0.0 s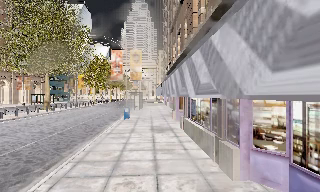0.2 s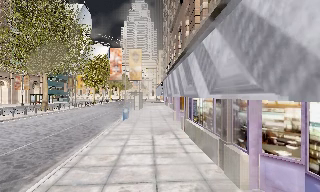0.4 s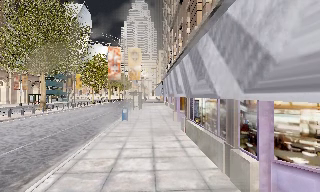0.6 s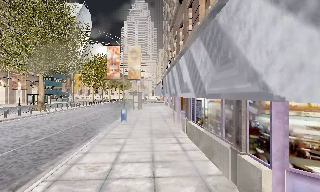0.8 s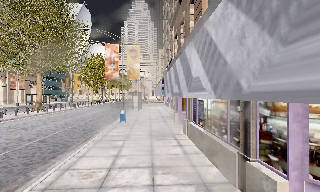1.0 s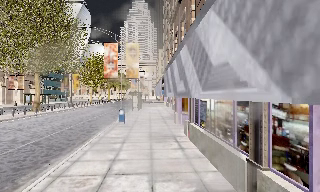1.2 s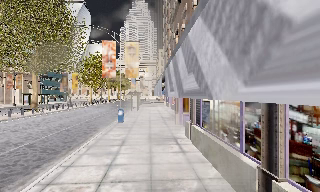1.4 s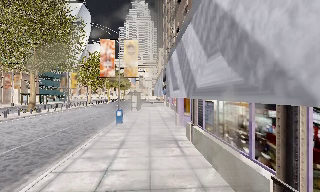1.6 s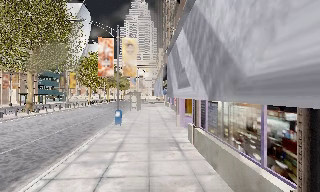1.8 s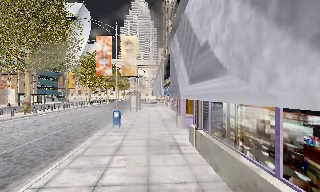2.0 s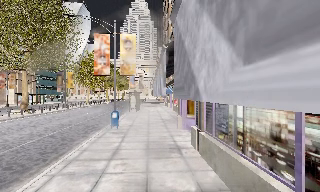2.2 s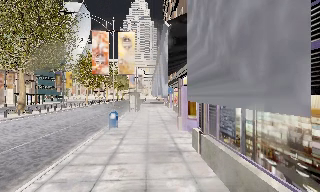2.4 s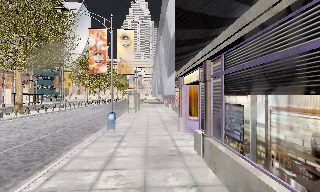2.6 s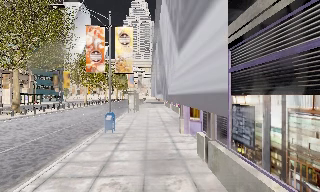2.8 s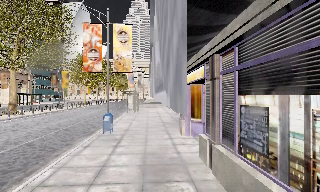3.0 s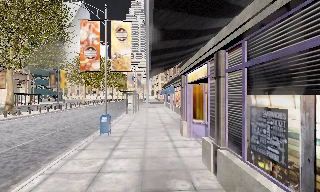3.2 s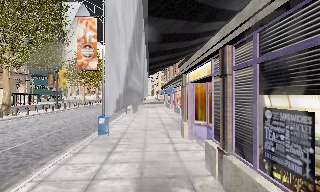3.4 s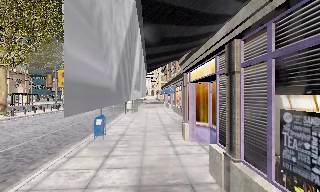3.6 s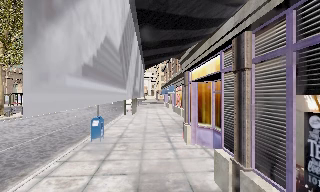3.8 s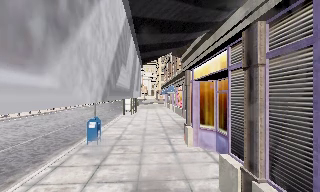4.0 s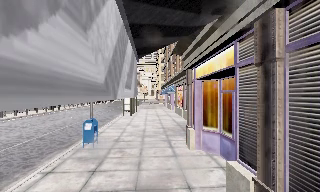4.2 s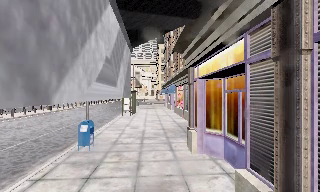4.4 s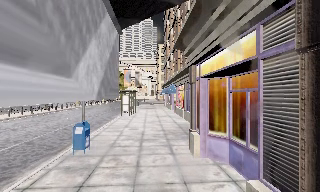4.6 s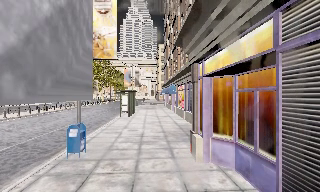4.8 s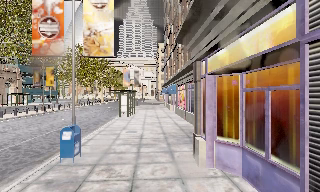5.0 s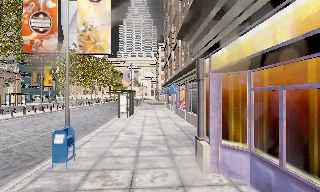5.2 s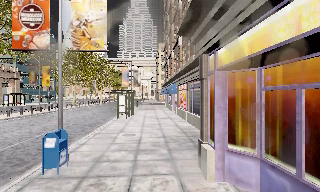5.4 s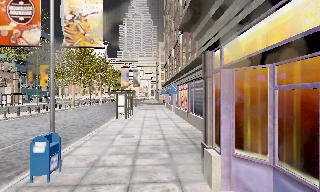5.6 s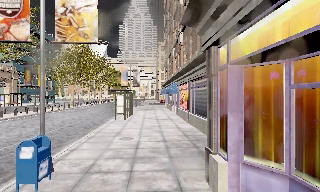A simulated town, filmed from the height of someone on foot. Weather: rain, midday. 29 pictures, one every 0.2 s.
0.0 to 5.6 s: The camera travels forward, about 11 m, so what stands in front looms larger.
The film runs forward here.
